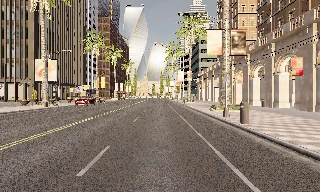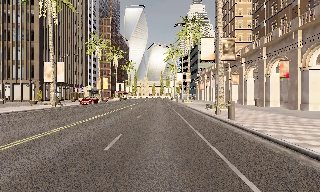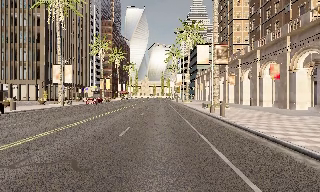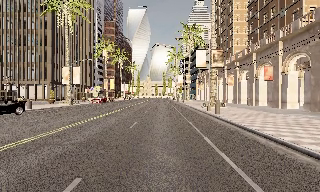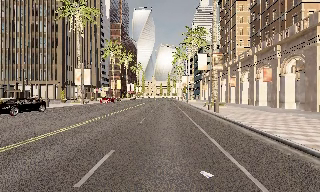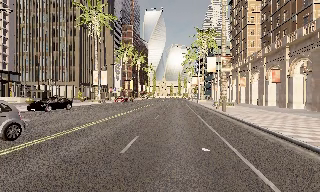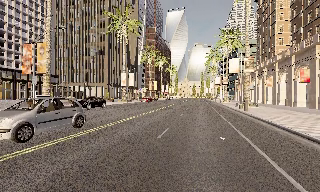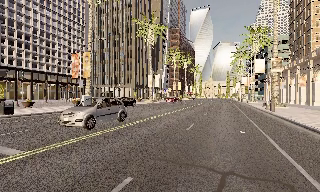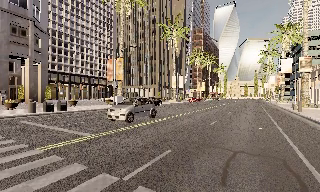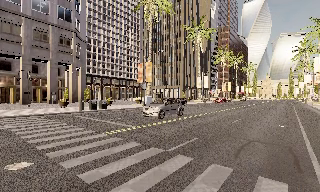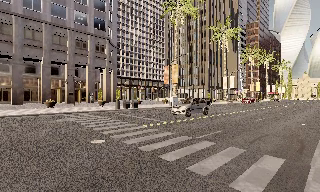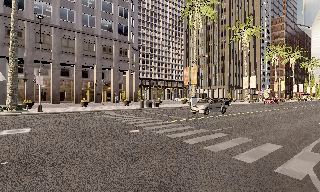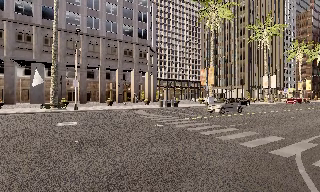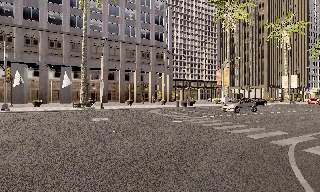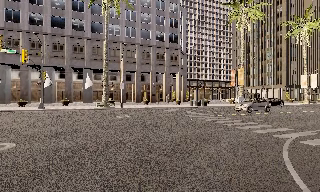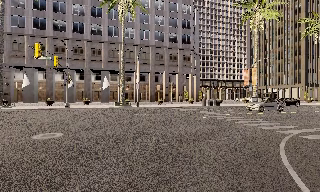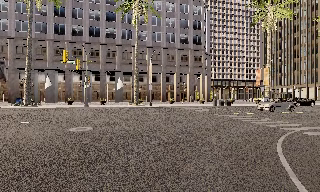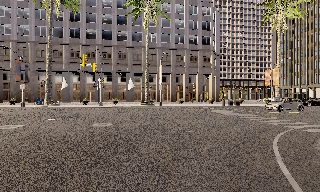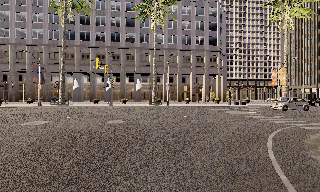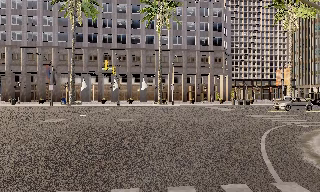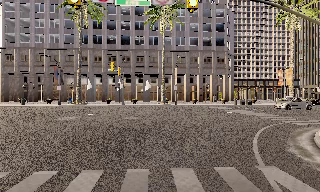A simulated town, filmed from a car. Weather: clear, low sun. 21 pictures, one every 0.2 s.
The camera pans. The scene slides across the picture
to the right.
The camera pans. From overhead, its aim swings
counterclockwise.
0.0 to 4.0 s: The scene slides to the right, as the camera pans about 85 degrees to its left. It travels backward, about 30 m. It loses speed.
The film runs backward here.
